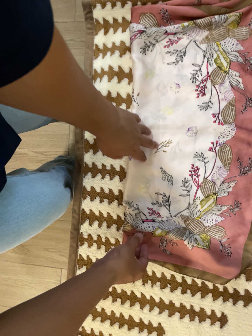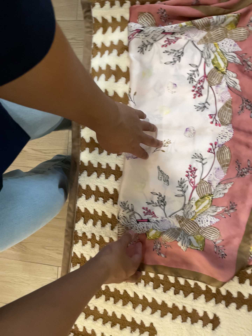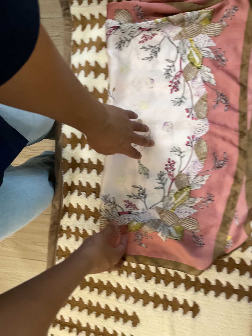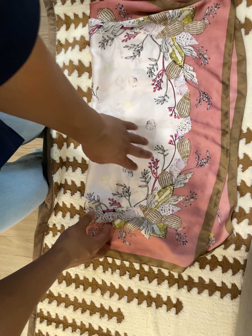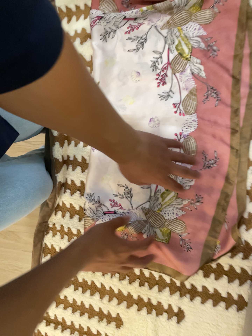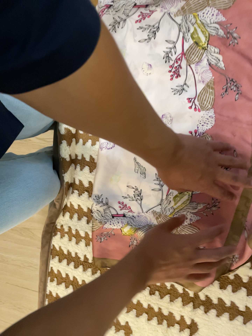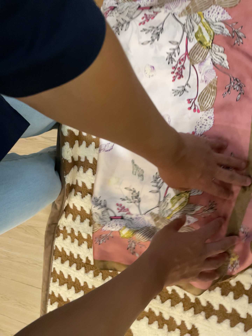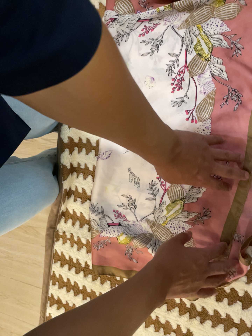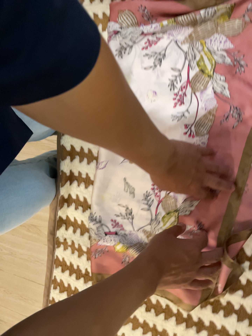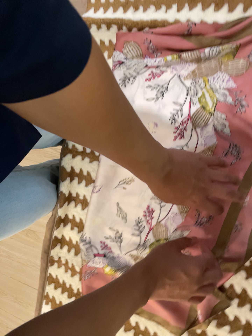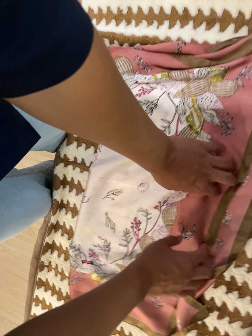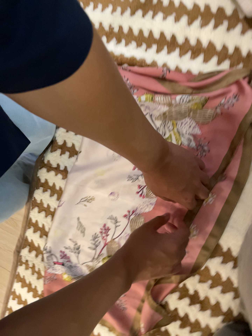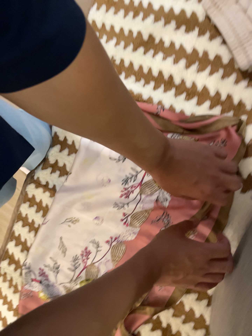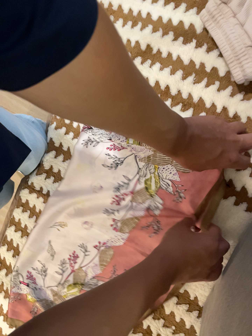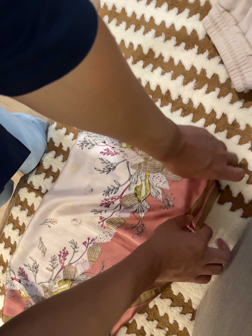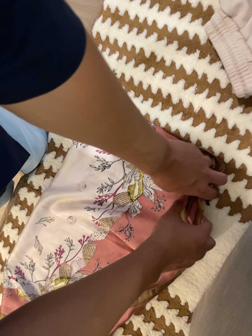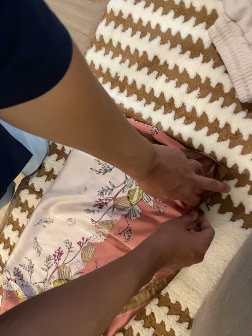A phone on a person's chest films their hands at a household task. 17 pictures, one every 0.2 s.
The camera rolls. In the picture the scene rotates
clockwise.
0.0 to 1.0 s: The camera travels to its right, about 16 cm.
1.0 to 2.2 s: The camera travels toward the top of its view, about 26 cm, so close, fixed things drift downward. Its aim tips toward the bottom of its view by about 10 degrees. It rolls about its line of sight by about 10 degrees, and the scene rotates clockwise.
2.2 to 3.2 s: The camera travels toward the top of its view, about 8 cm, so close, fixed things drift downward. It rolls about its line of sight by about 10 degrees, and the scene rotates clockwise.
The film runs backward here.
